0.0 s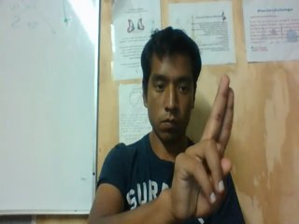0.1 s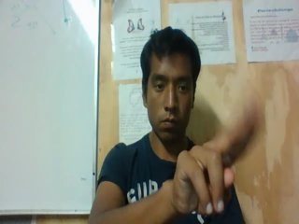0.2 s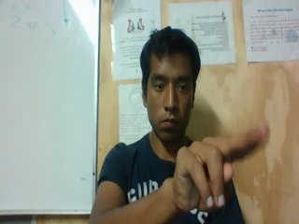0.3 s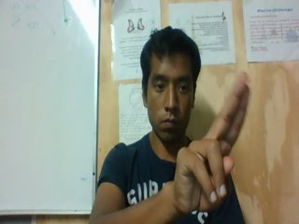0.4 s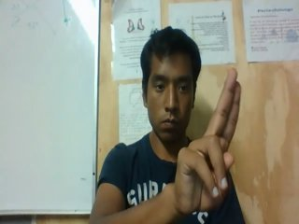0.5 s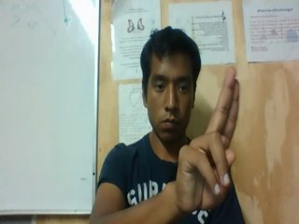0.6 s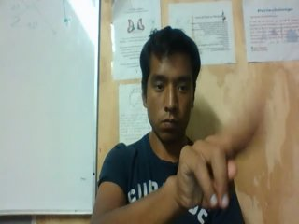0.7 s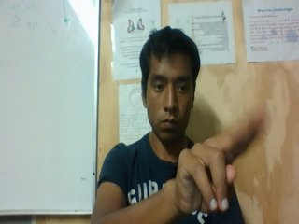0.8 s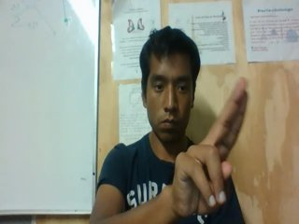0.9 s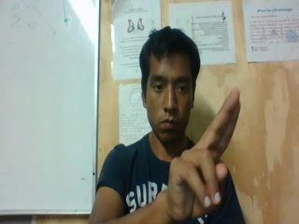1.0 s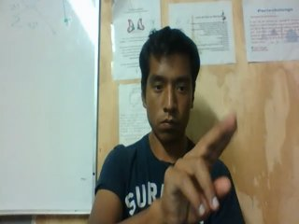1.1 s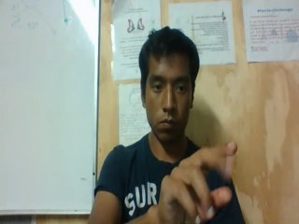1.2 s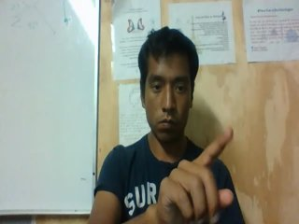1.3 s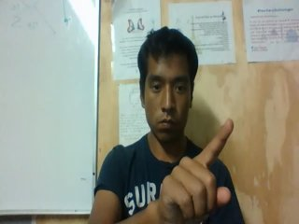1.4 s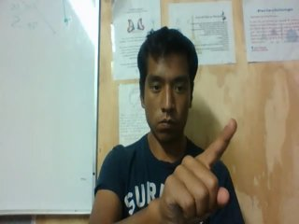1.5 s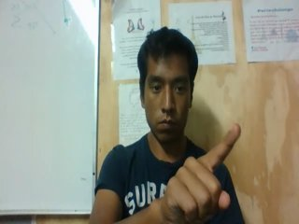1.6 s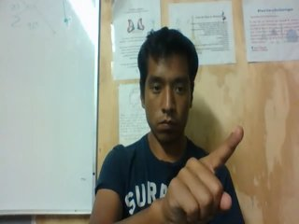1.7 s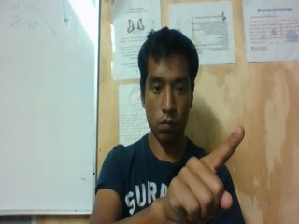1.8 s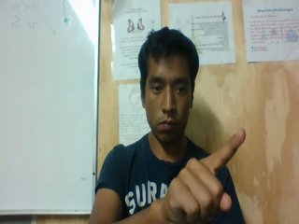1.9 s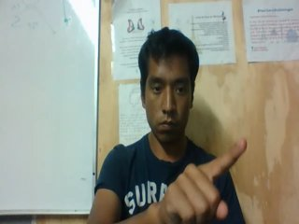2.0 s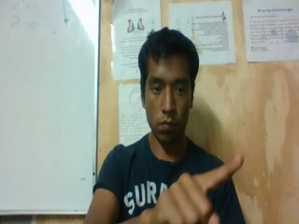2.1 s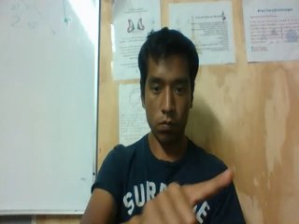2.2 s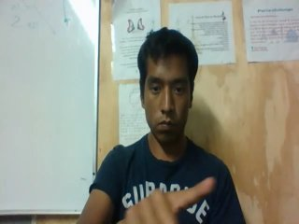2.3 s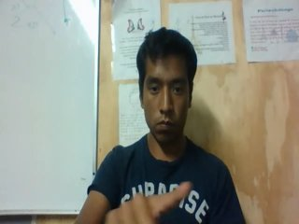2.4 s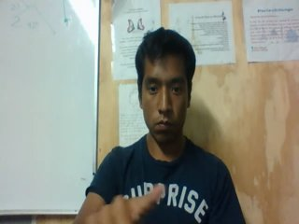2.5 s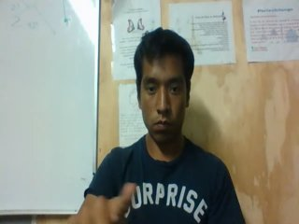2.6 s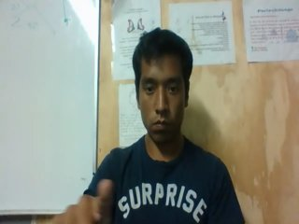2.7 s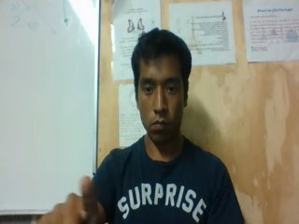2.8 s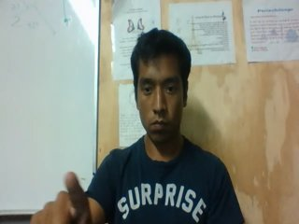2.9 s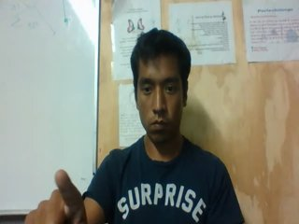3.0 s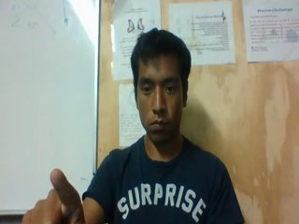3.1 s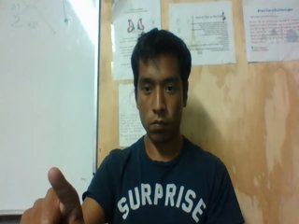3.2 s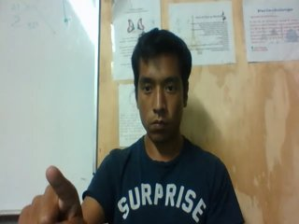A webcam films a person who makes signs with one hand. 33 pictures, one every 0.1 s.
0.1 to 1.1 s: Double click with two fingers.
1.2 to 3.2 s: Pointing with one finger.
